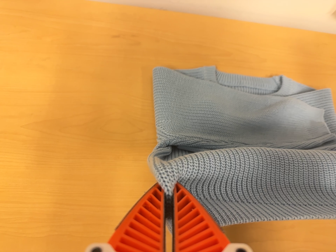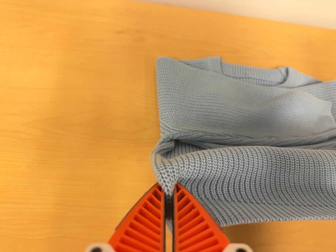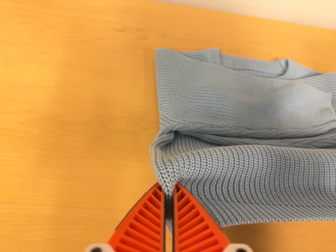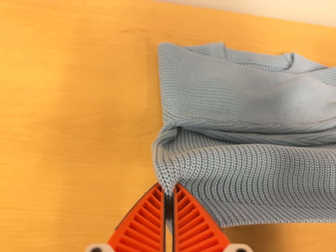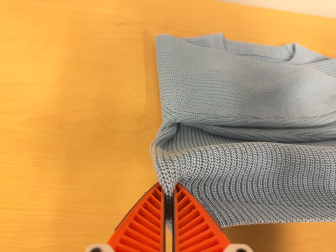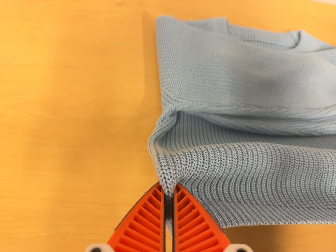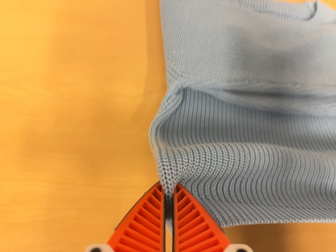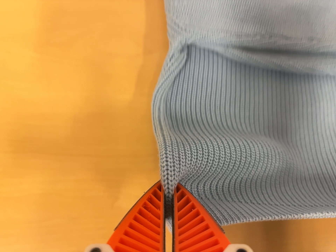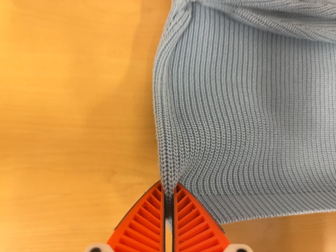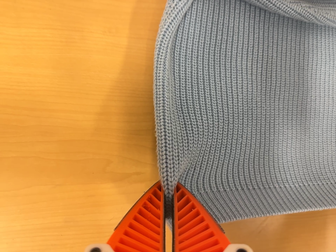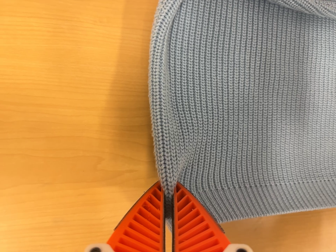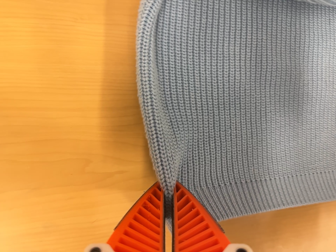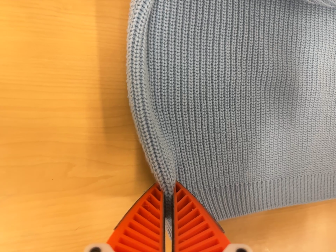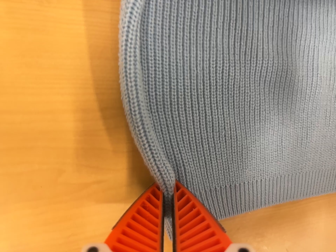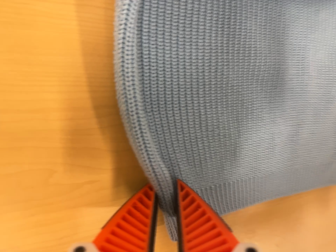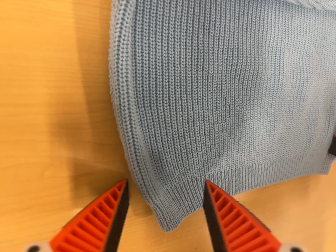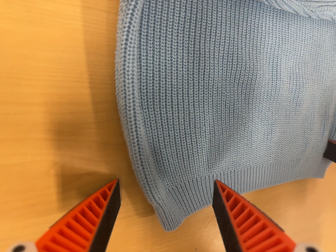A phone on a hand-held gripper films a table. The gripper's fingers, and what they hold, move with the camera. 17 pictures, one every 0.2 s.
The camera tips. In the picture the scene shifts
upward.
0.0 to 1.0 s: The camera travels forward, about 6 cm, so what stands in front looms larger.
1.0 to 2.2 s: The camera travels forward, about 12 cm, so what stands in front looms larger. Its aim tips toward the bottom of its view by about 25 degrees, and the scene shifts upward.
2.2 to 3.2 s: The camera swings to its right by about 15 degrees, and the scene slides to the left.
The film runs backward here.
